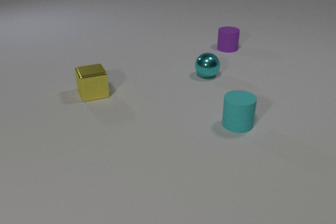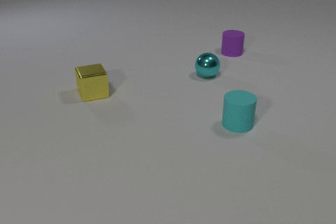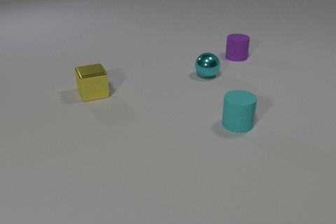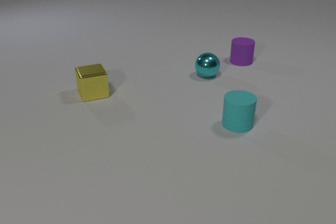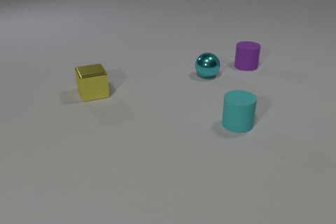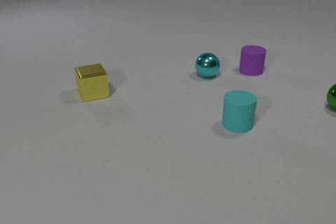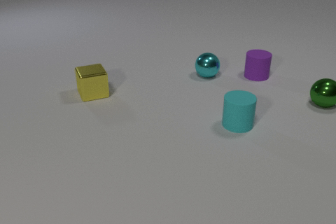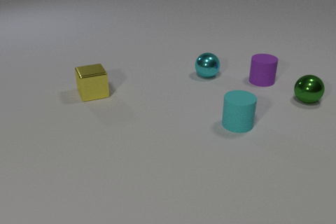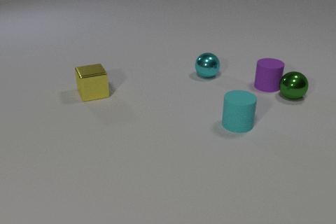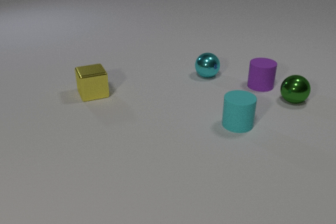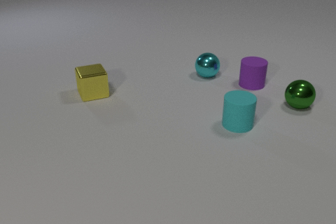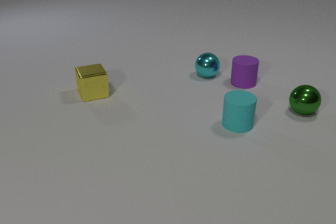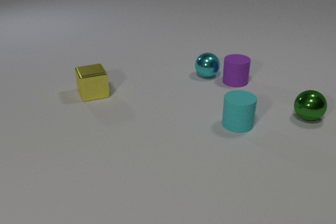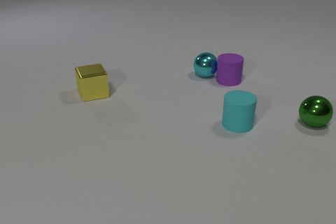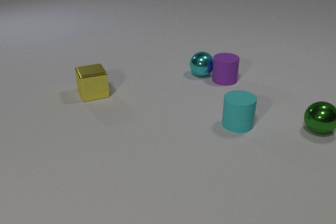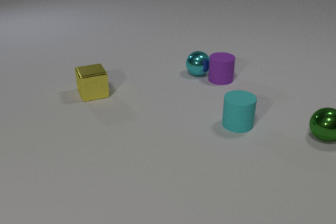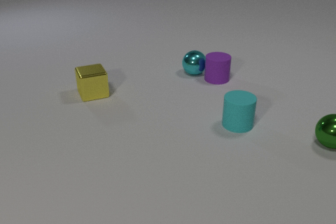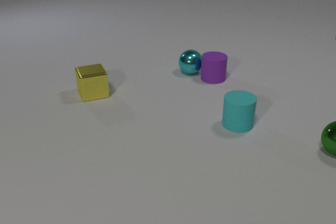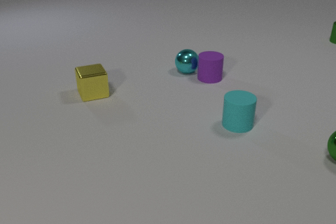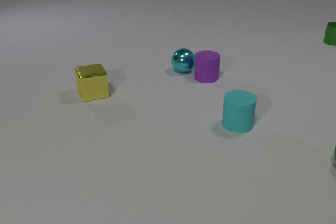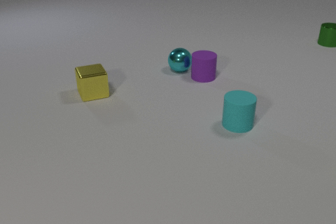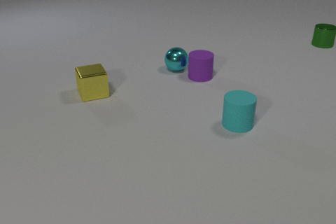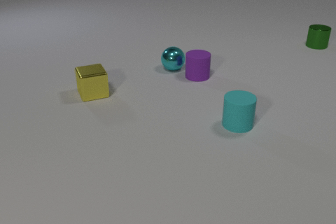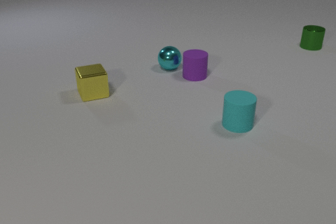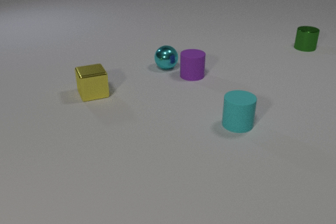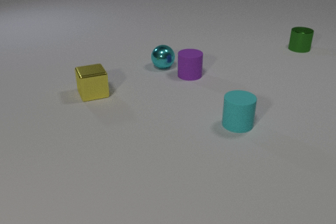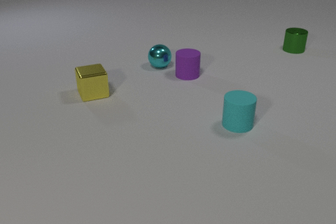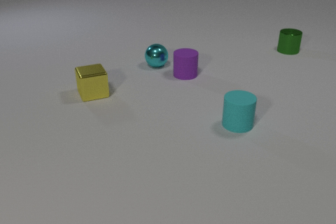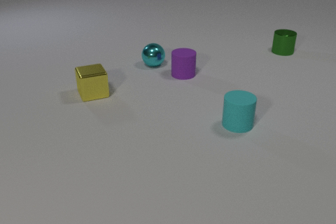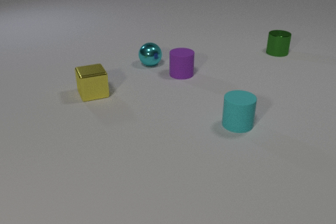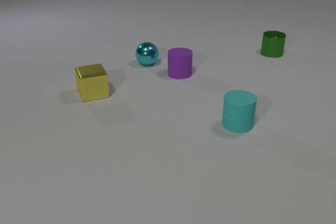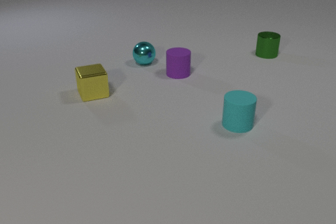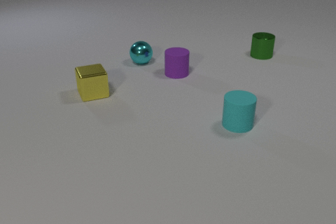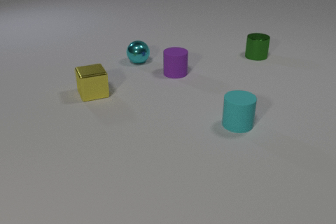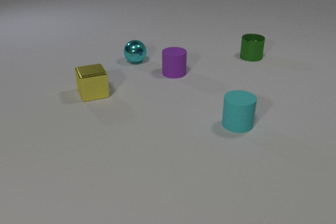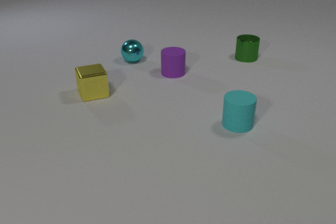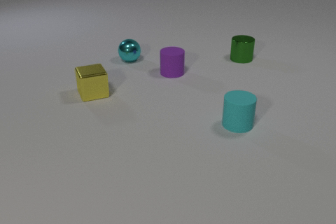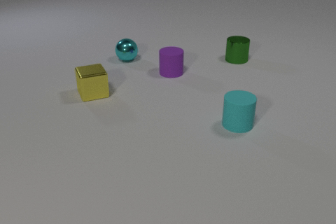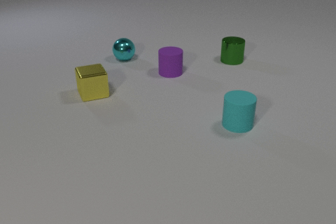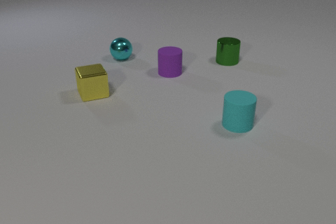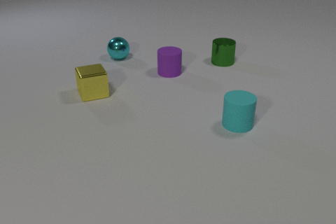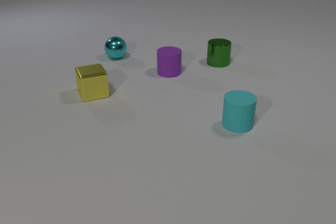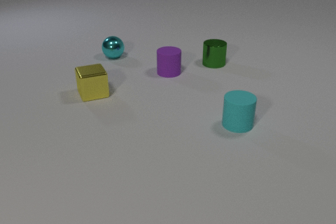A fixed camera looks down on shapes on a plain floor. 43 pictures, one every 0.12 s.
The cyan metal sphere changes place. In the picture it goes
to the left.
0.00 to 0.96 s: The green metal sphere comes in at the right edge, rolls to the left. The purple rubber cylinder slides toward the camera and to the right.
0.96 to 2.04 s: The green metal sphere rolls toward the camera and to the right. The purple rubber cylinder slides to the left. The cyan metal sphere rolls to the left and away from the camera. The green metal sphere and the purple rubber cylinder collide. The purple rubber cylinder and the cyan metal sphere collide.
2.04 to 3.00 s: The green metal sphere rolls toward the camera and to the right, leaves at the right edge. The purple rubber cylinder slides to the left. The cyan metal sphere rolls to the left and away from the camera. The green metal cylinder slides to the left and toward the camera.
3.00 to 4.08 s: The purple rubber cylinder slides to the left. The cyan metal sphere rolls to the left and away from the camera. The green metal cylinder slides to the left and toward the camera.
4.08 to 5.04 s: The purple rubber cylinder slides to the left. The cyan metal sphere rolls to the left and away from the camera. The green metal cylinder slides to the left and toward the camera.
How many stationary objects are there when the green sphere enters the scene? 3.
What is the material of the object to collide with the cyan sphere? rubber.
How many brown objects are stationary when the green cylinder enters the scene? 0.
